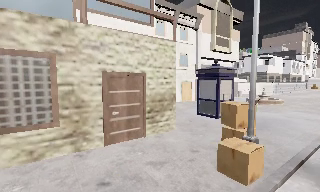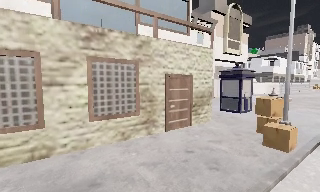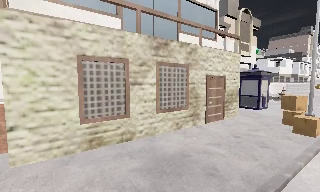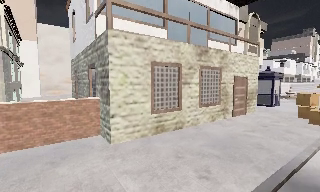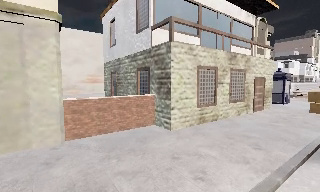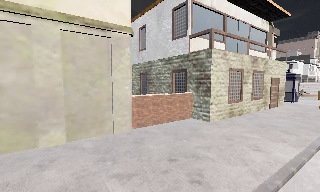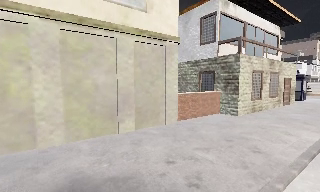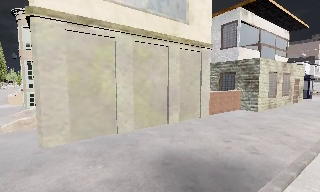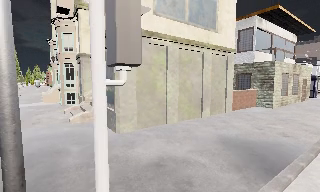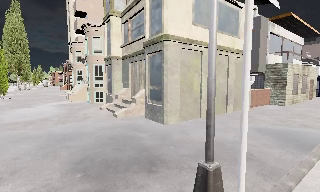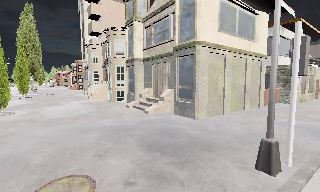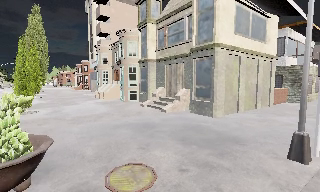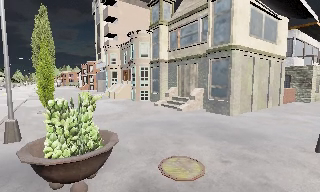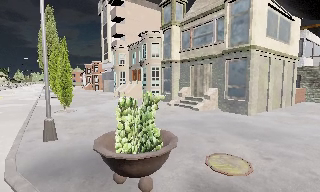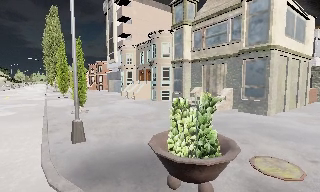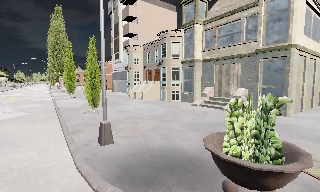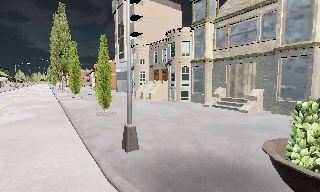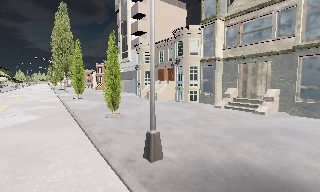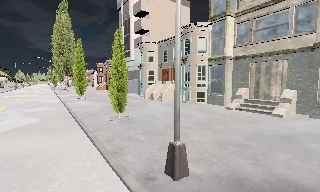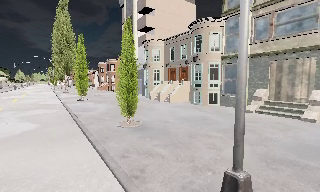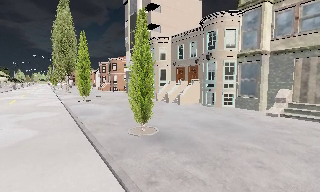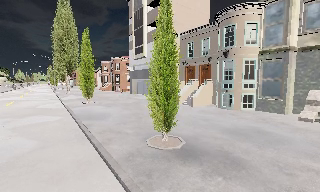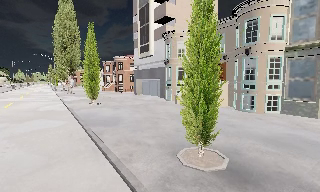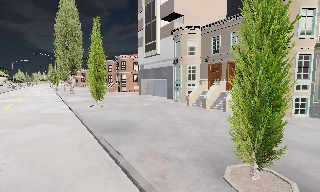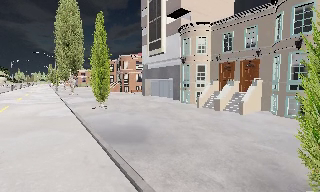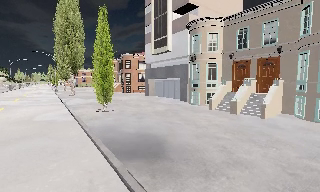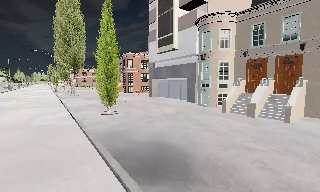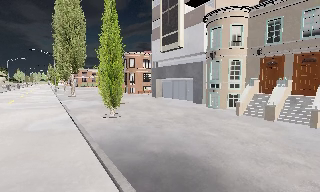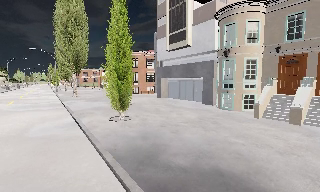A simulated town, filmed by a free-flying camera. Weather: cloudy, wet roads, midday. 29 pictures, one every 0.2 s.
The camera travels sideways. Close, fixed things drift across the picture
to the right.
0.0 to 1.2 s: The camera travels to its left and backward, about 14 m, so close, fixed things drift to the right.
1.2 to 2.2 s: The camera travels to its left and backward, about 10 m, so close, fixed things drift to the right. It loses speed.
2.2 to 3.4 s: The camera travels to its left, about 6 m, so close, fixed things drift to the right.
3.4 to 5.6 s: The camera travels forward and to its left, about 13 m, so what stands in front looms larger.
The film runs forward here.
